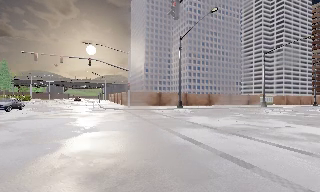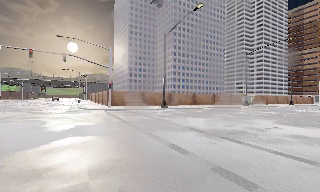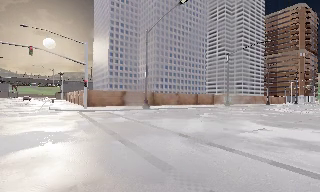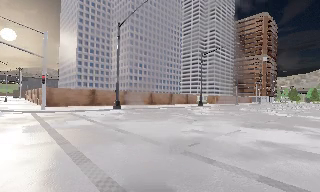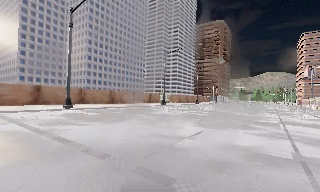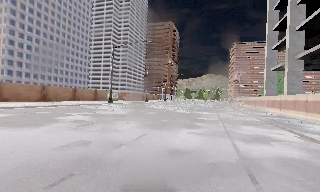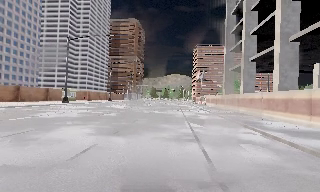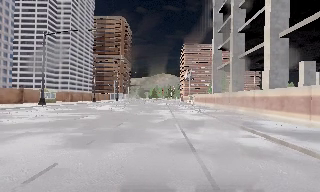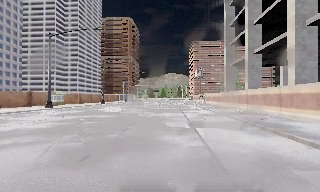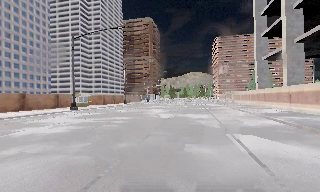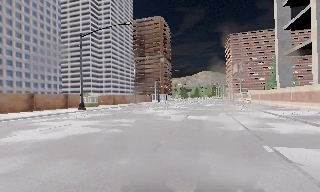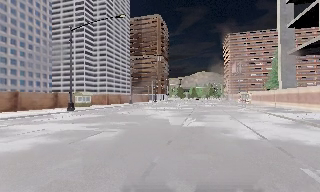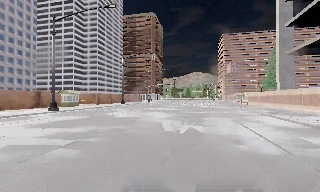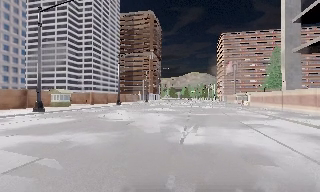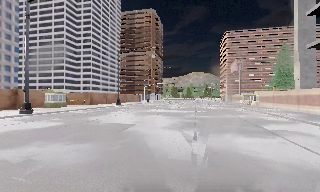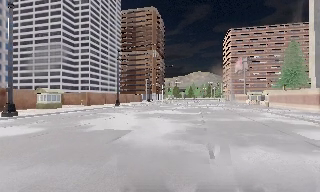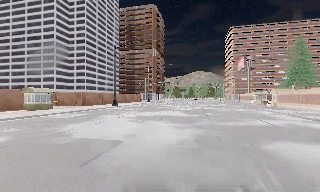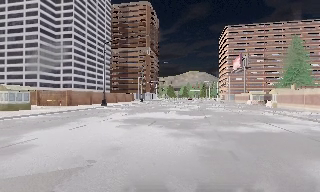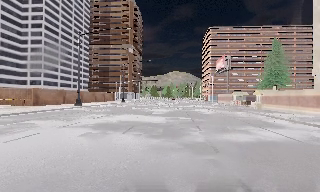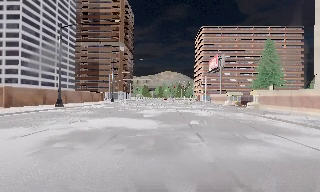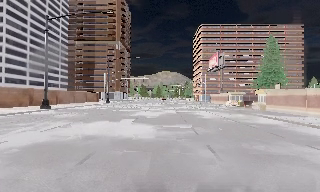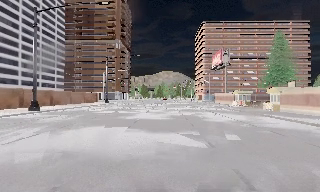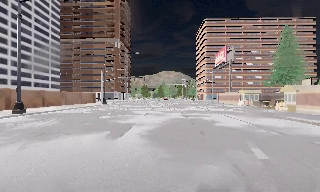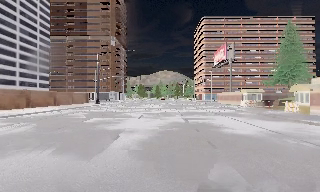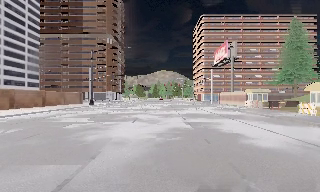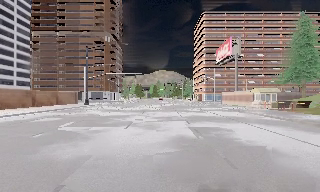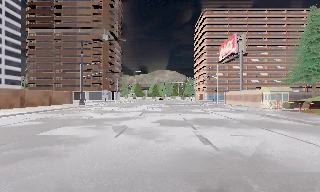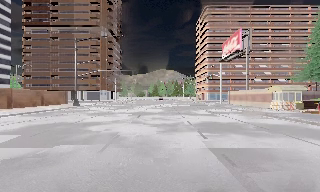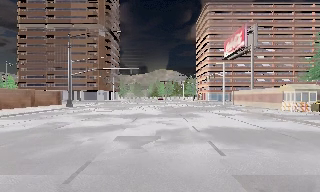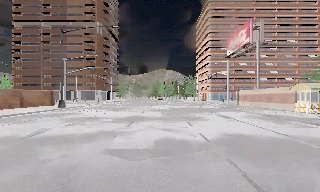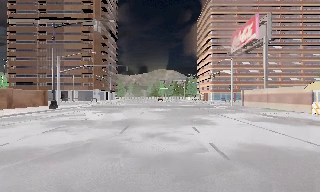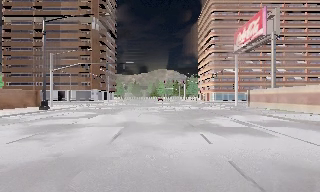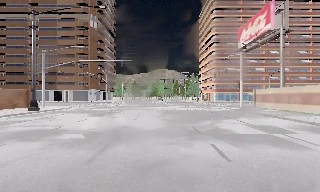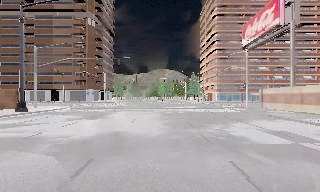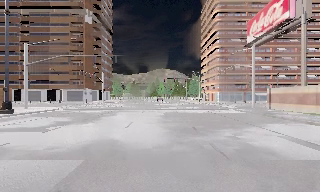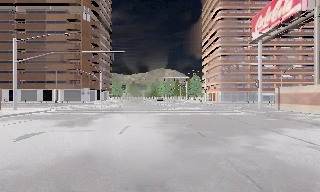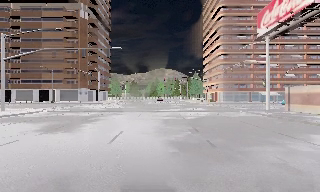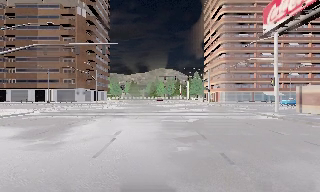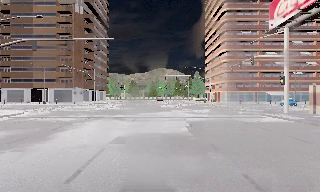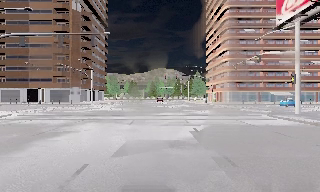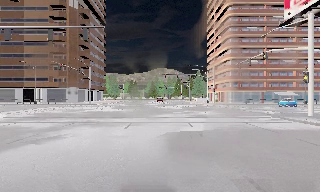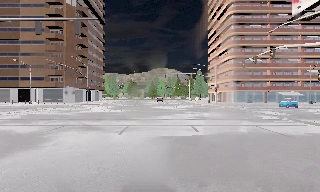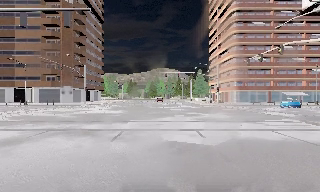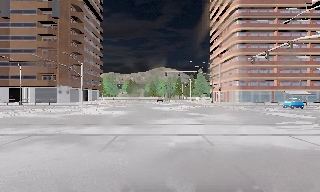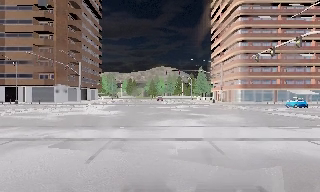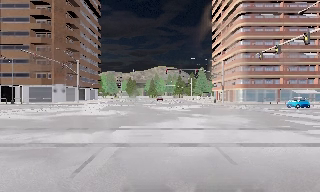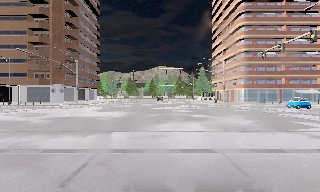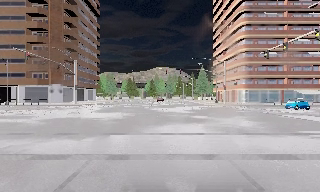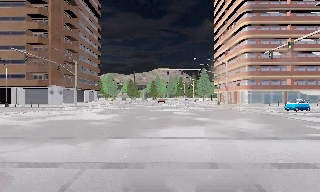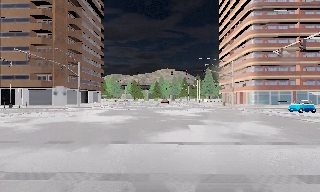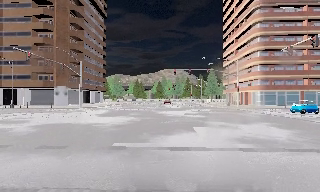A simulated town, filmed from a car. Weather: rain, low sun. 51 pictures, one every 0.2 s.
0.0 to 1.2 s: The camera swings to its right by about 65 degrees, and the scene slides to the left. It travels forward, about 7 m.
1.2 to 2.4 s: The camera travels forward, about 9 m, so what stands in front looms larger.
2.4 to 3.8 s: The camera swings to its right by about 10 degrees, and the scene slides to the left. It travels forward, about 13 m, so what stands in front looms larger.
3.8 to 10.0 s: The camera travels forward, about 40 m, so what stands in front looms larger. It loses speed.
The film runs forward here.
